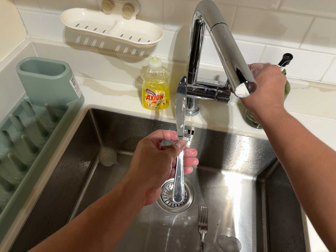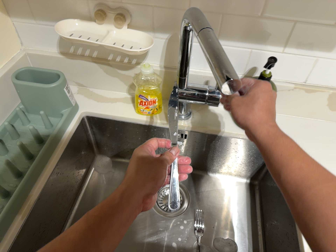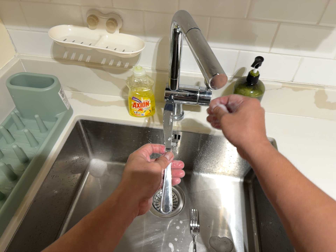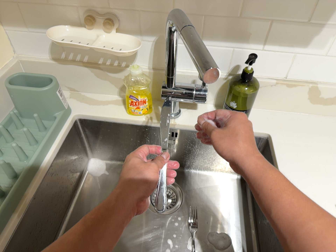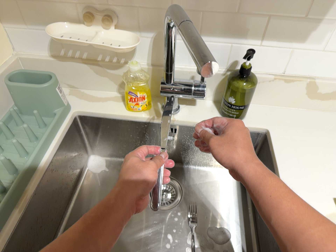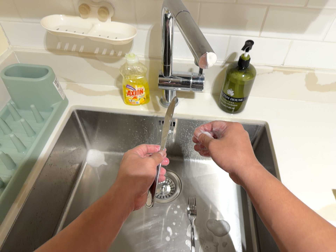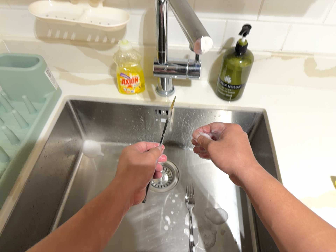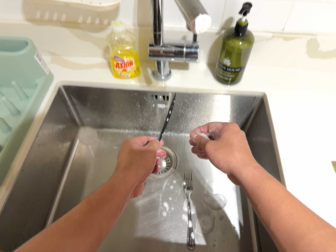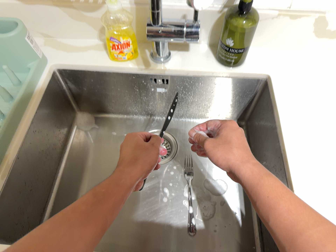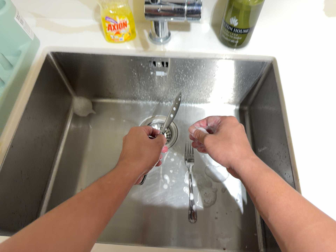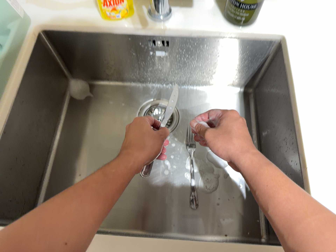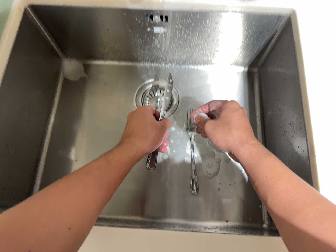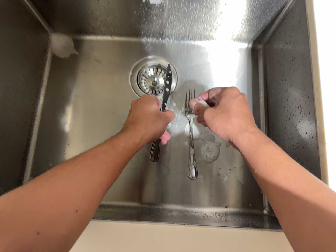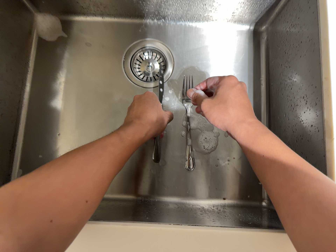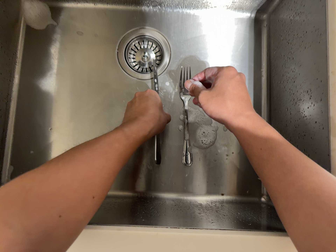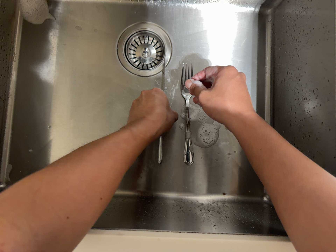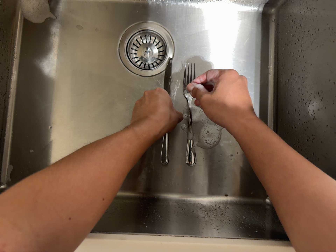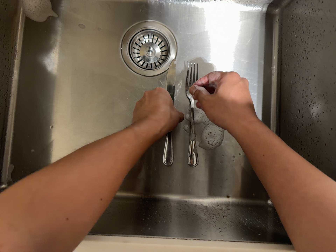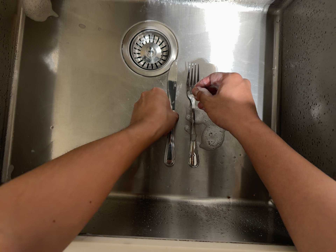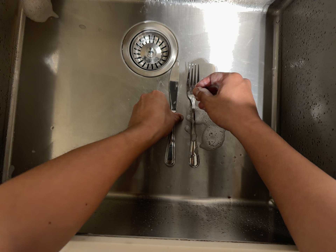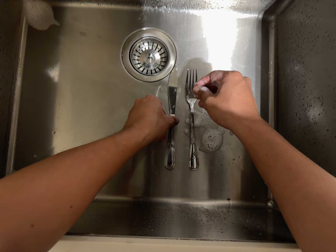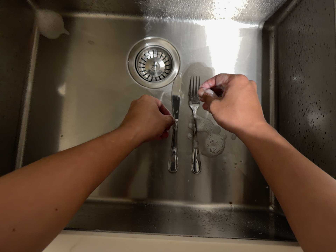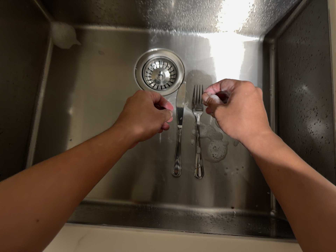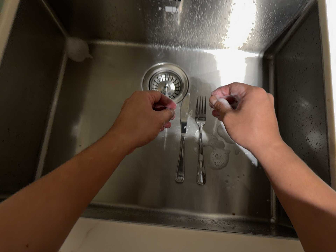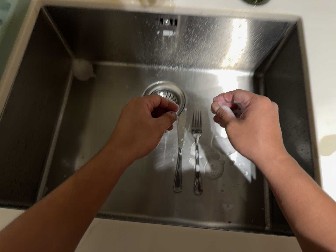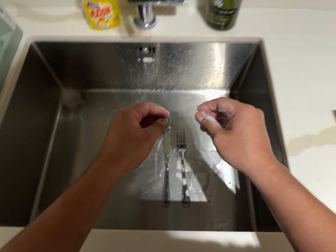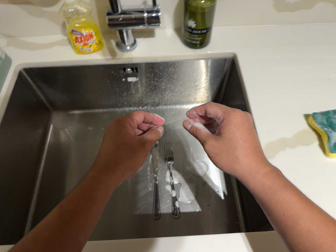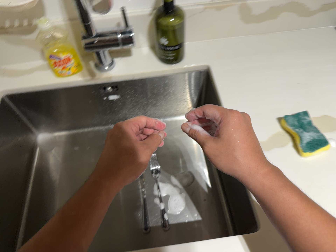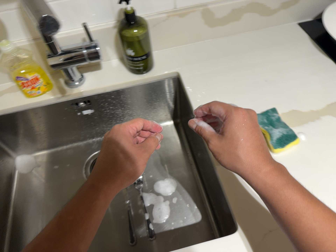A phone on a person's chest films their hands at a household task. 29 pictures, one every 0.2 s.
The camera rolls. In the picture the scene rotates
counterclockwise.
0.0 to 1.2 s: The camera travels toward the bottom of its view, about 7 cm, so close, fixed things drift upward.
1.2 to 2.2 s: The camera travels forward, about 12 cm, so what stands in front looms larger. Its aim tips toward the bottom of its view by about 20 degrees, and the scene shifts upward.
2.2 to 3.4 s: The camera travels forward and toward the top of its view, about 12 cm, so what stands in front looms larger. Its aim tips toward the bottom of its view by about 15 degrees.
3.4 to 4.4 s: The camera shifts only a little, or ends up much as it began.
4.4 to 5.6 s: The camera travels backward, to its right and toward the bottom of its view, about 22 cm, so what stands in front gets smaller. Its aim tips toward the top of its view by about 25 degrees, and the scene shifts downward. It rolls about its line of sight by about 15 degrees, and the scene rotates counterclockwise.
The film runs backward here.
